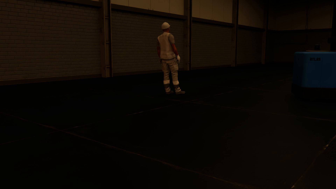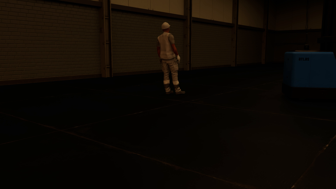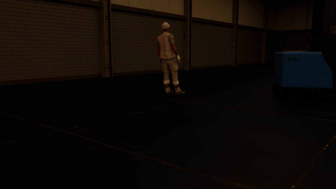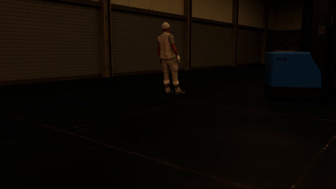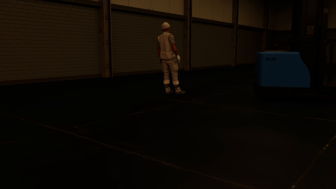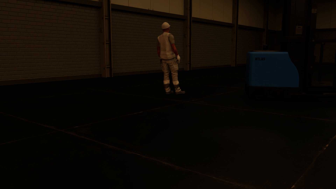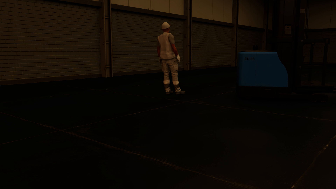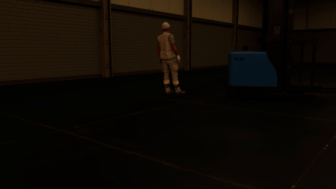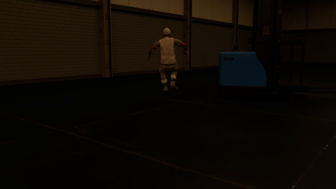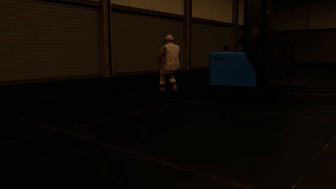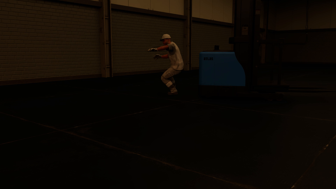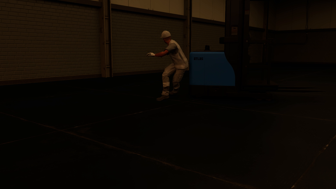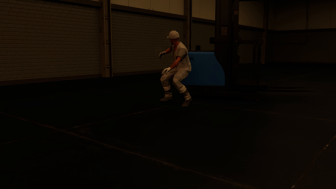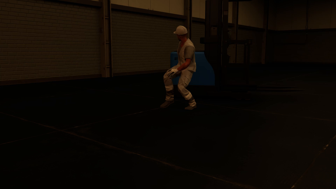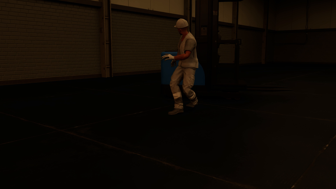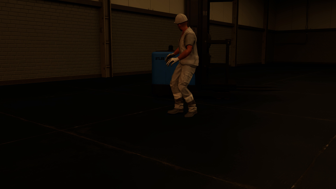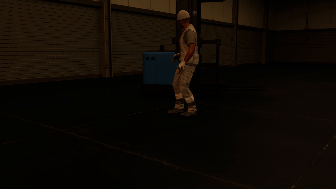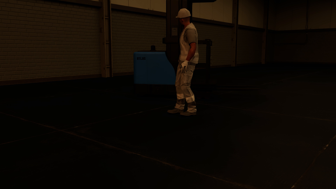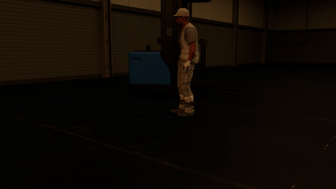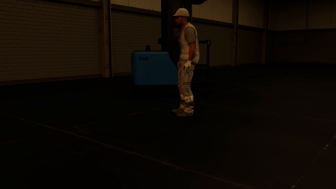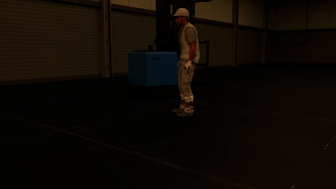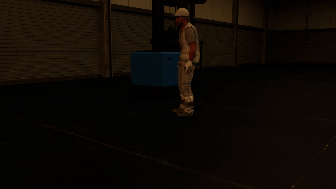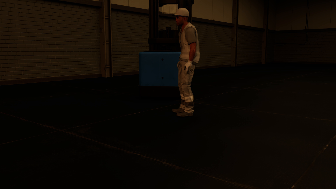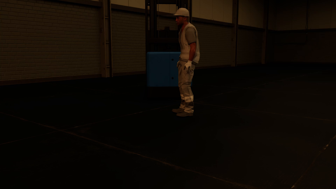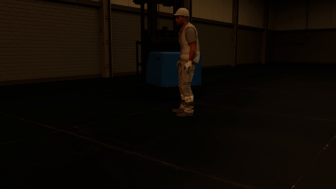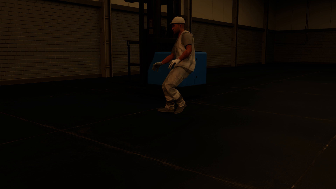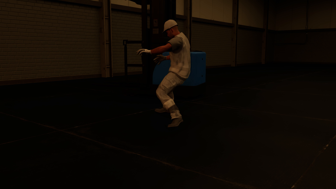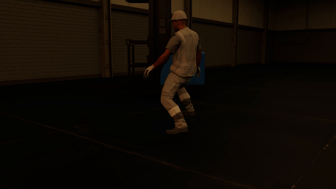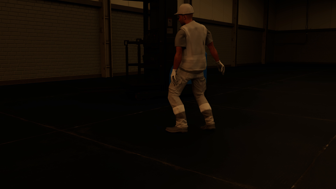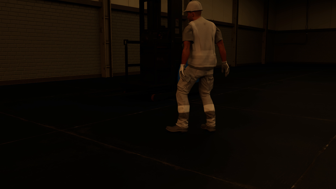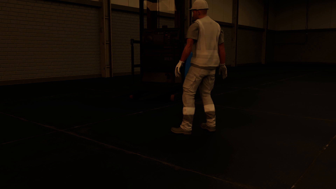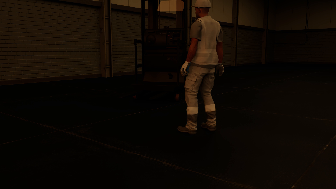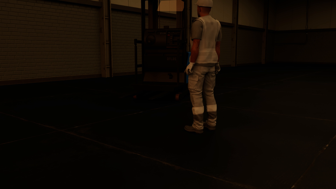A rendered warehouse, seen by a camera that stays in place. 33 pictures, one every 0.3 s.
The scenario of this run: Near miss between a forklift and a person.
